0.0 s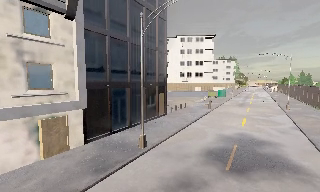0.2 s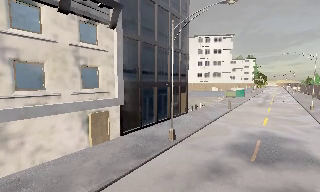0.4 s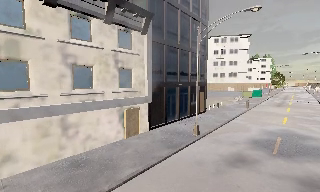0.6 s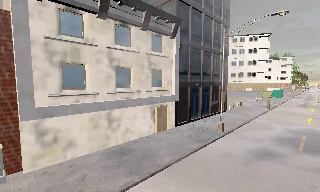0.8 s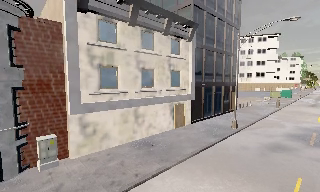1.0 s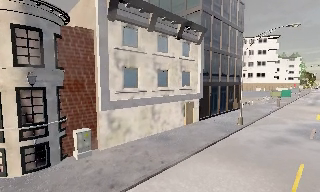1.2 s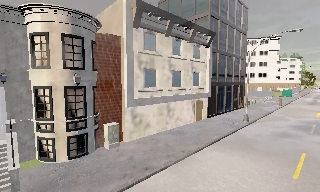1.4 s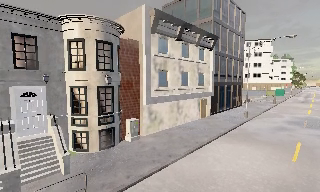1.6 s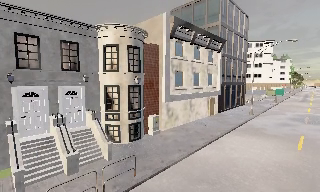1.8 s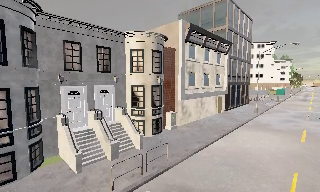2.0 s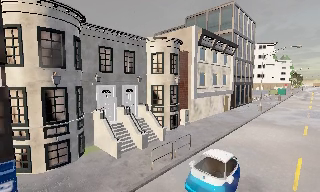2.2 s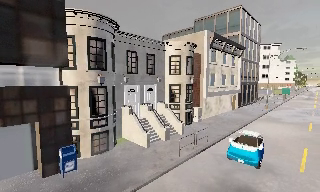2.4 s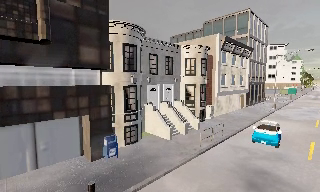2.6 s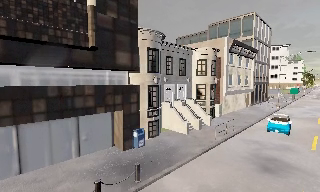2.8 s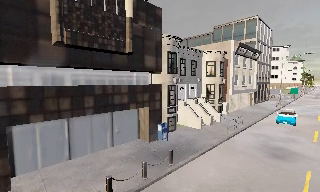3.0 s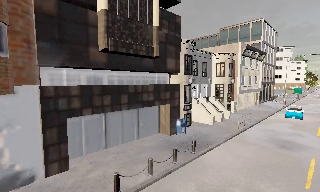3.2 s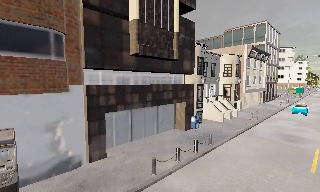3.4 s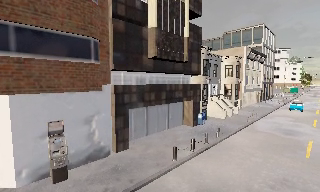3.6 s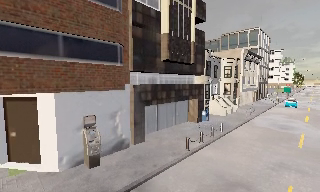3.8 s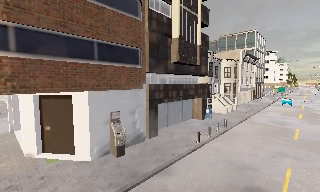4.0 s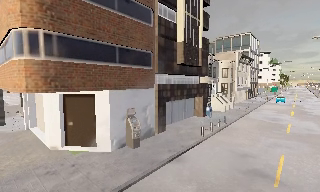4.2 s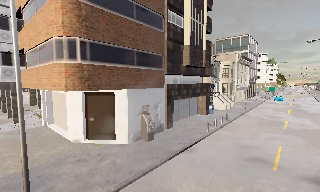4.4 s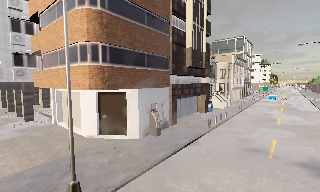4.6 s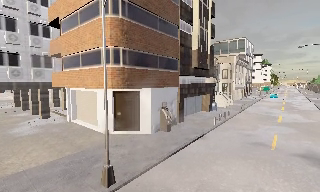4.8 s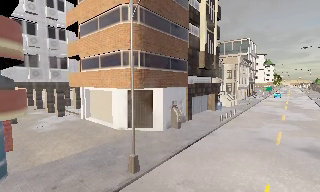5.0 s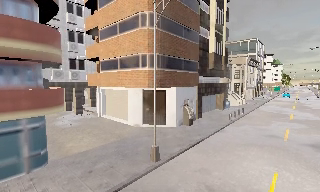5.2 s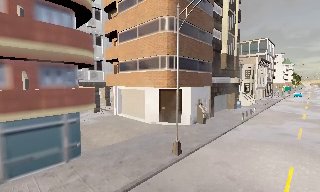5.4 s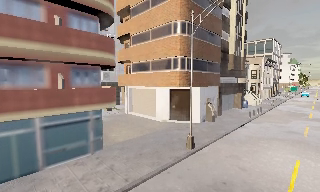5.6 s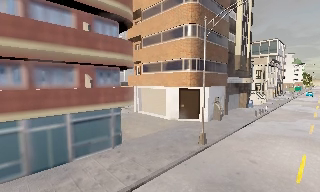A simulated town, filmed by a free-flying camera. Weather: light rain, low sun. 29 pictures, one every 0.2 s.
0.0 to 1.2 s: The camera swings to its left by about 15 degrees, and the scene slides to the right. It travels backward and to its left, about 9 m, so what stands in front gets smaller.
1.2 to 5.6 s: The camera travels backward and to its left, about 35 m, so what stands in front gets smaller.
The film runs backward here.
